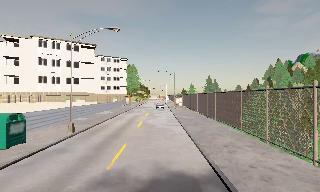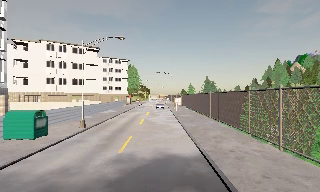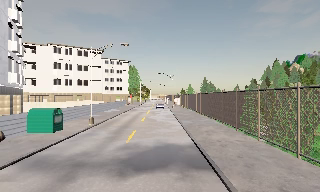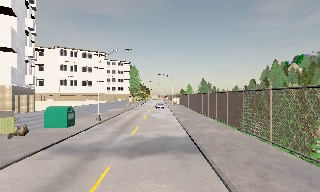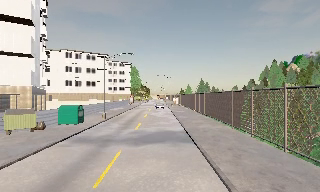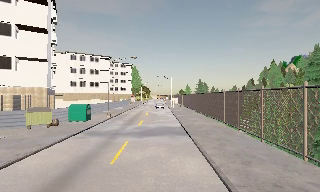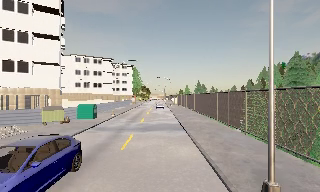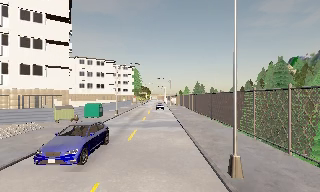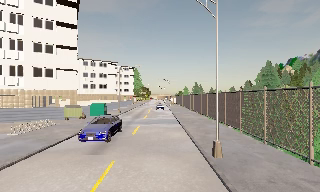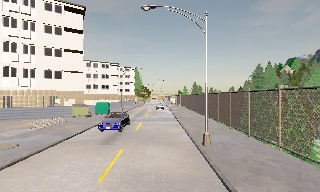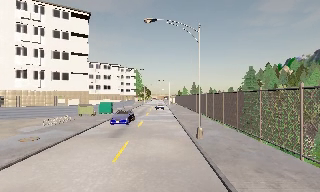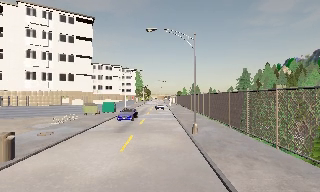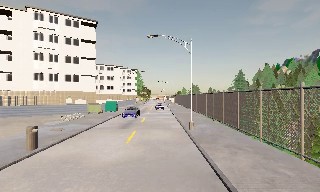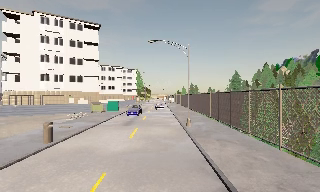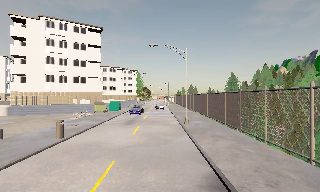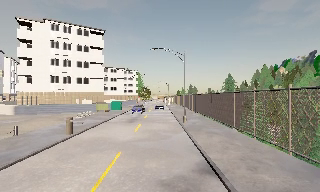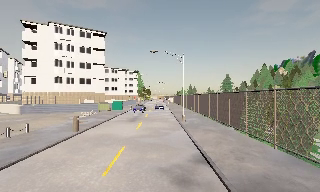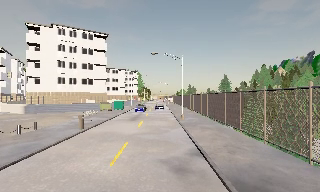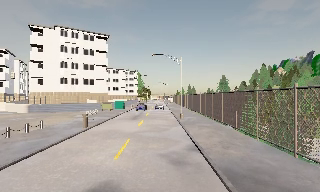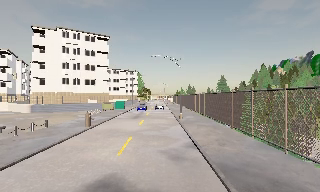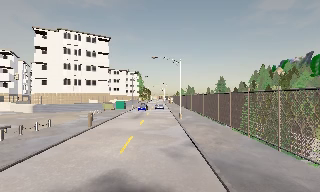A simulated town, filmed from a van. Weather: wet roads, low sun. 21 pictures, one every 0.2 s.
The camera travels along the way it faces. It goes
backward.
0.0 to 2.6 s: The camera travels backward, about 20 m, so what stands in front gets smaller.
2.6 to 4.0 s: The camera travels backward, about 6 m, so what stands in front gets smaller. It loses speed.
The film runs backward here.
